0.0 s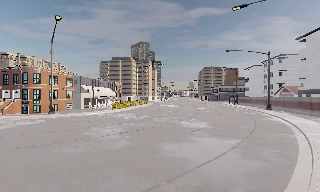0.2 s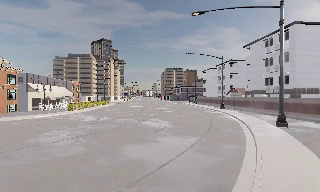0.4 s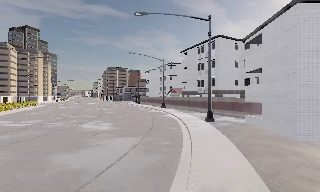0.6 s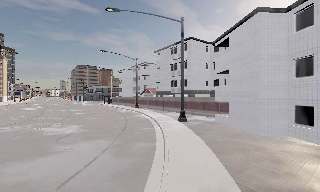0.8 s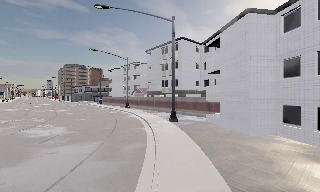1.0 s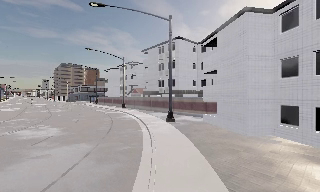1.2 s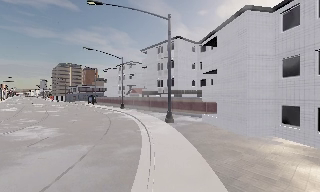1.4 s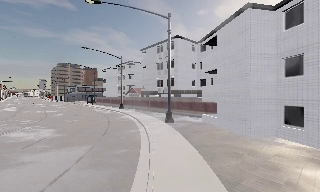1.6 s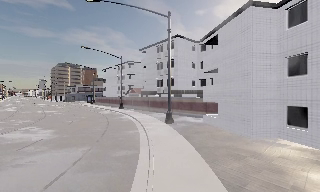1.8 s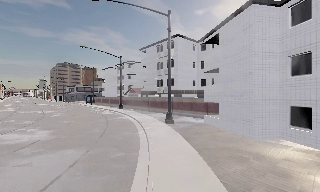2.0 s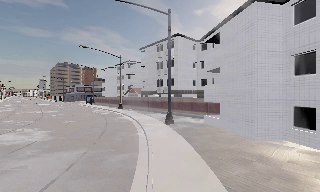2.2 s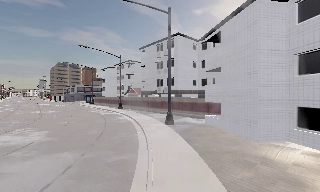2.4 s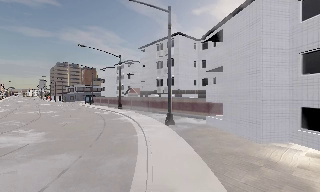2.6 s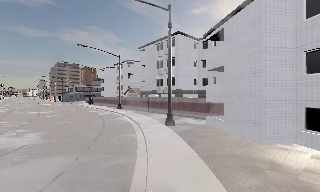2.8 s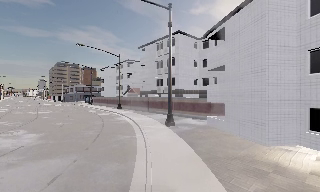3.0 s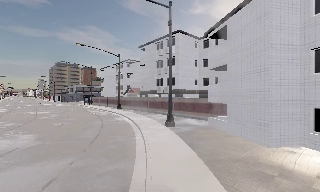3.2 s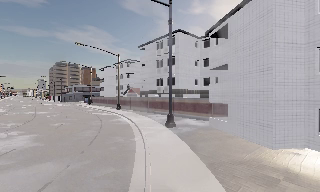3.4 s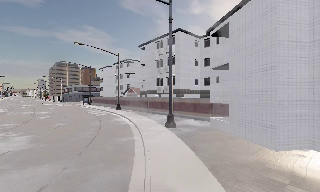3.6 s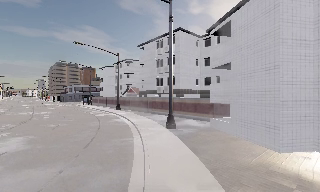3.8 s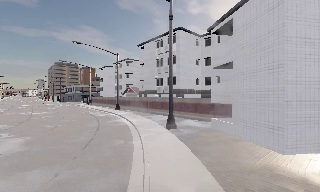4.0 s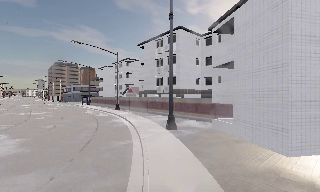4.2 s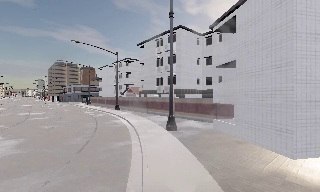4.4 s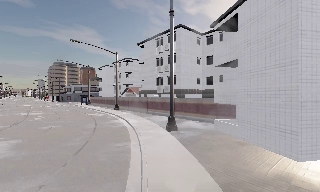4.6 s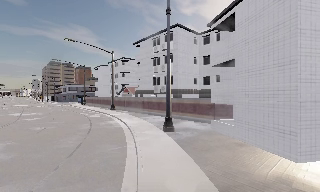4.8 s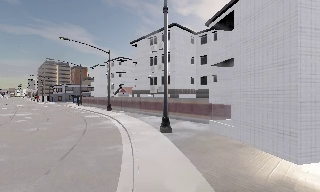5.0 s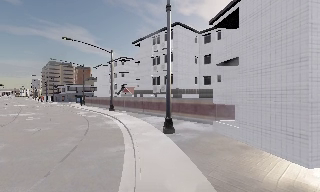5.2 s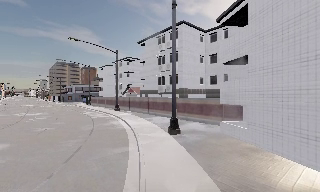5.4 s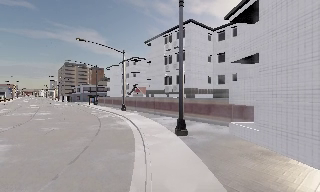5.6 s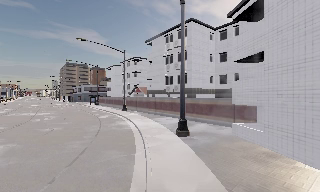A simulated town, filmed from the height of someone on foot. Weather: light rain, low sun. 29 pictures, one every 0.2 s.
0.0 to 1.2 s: The camera swings to its right by about 45 degrees, and the scene slides to the left. It travels forward, about 1.5 m.
1.2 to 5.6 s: The camera travels forward, about 5 m, so what stands in front looms larger.
The film runs forward here.
